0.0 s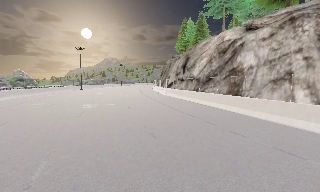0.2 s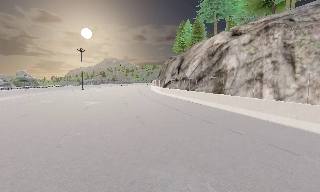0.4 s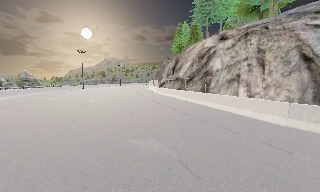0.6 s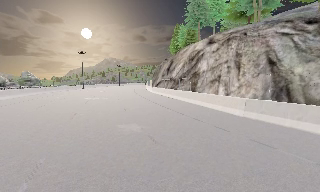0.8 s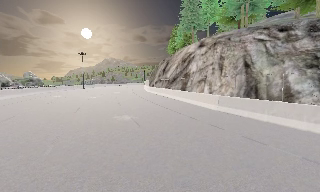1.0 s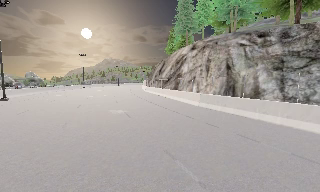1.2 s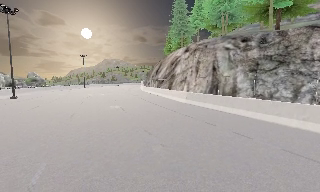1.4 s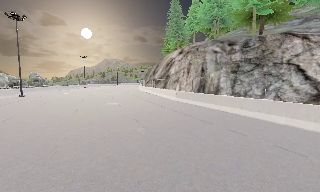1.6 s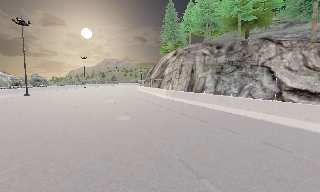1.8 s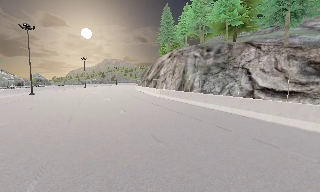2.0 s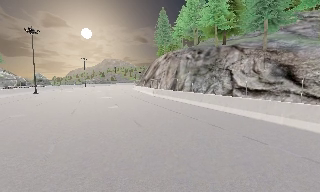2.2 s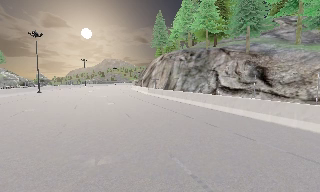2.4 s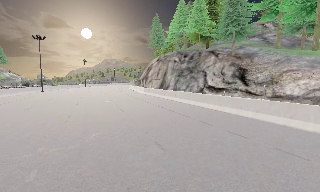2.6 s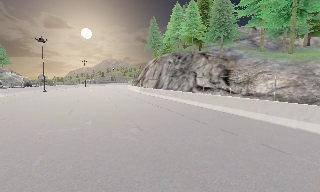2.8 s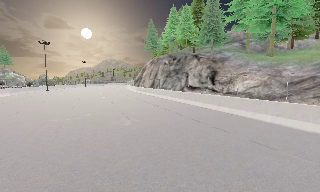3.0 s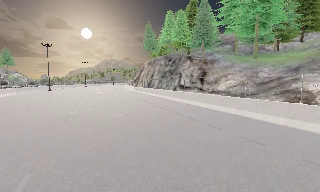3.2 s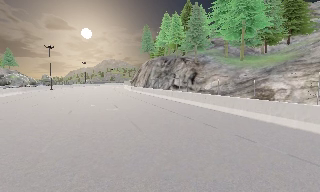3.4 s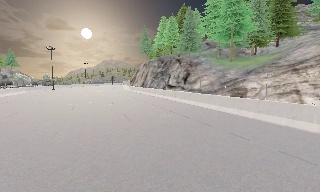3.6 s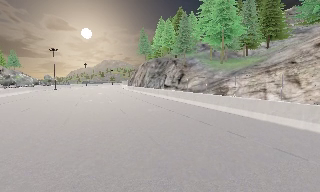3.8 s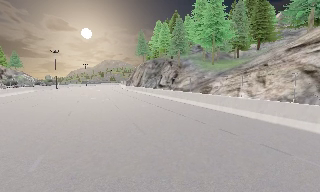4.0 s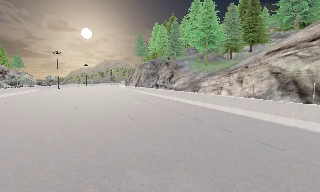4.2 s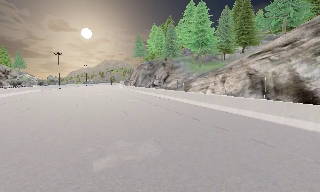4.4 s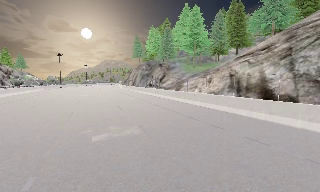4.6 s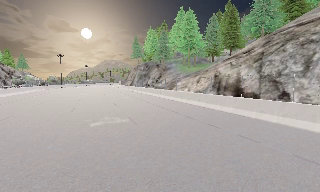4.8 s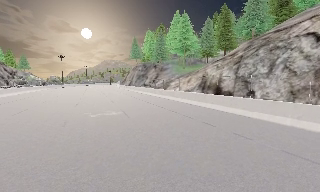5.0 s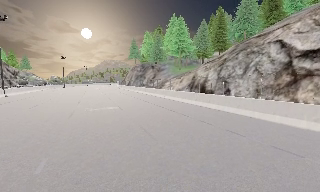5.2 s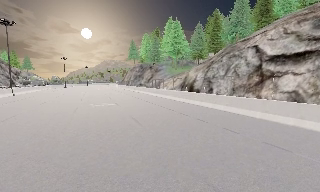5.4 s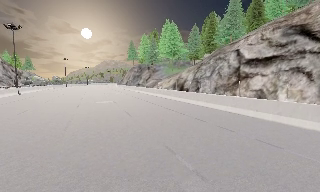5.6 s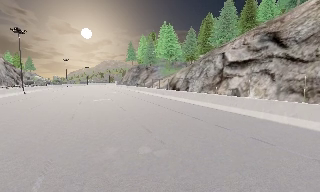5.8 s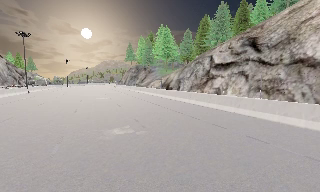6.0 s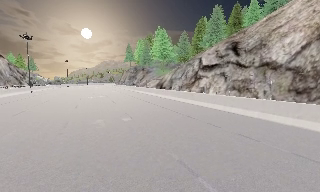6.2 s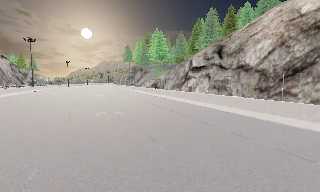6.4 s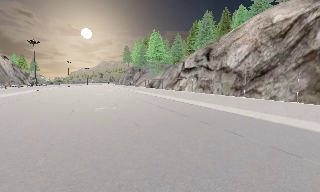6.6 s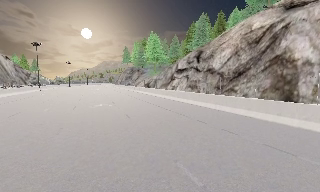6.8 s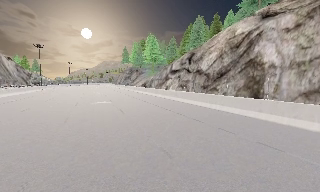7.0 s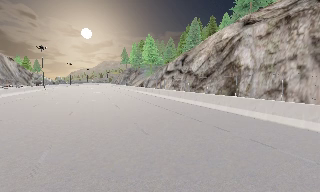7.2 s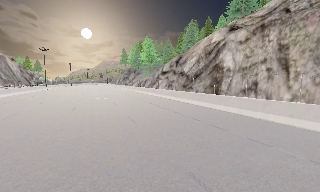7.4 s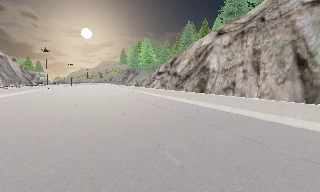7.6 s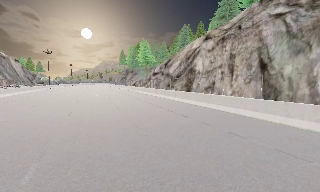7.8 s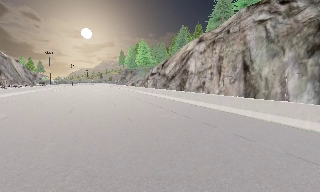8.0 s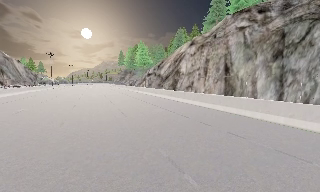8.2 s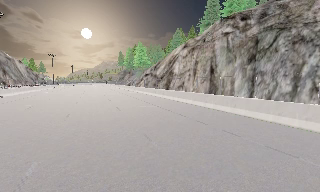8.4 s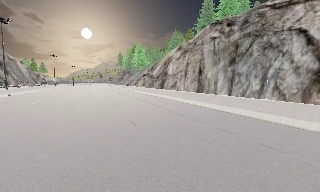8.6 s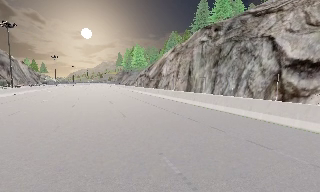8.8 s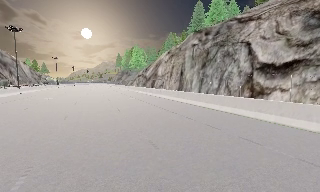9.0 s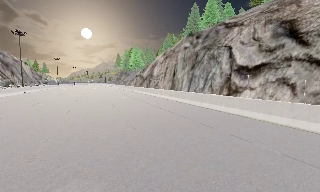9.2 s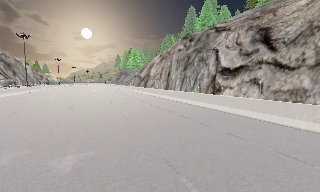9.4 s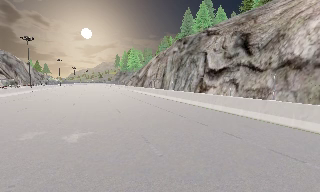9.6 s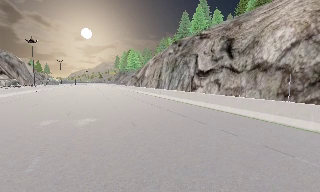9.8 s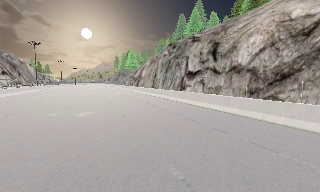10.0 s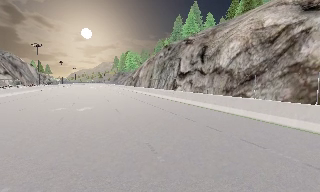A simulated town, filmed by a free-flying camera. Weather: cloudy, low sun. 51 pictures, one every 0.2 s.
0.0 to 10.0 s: The camera travels backward and to its right, about 115 m, so what stands in front gets smaller.
The film runs backward here.
